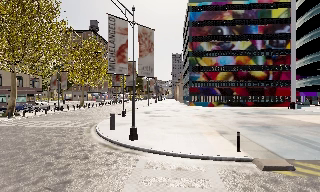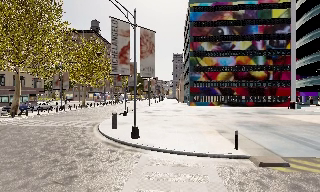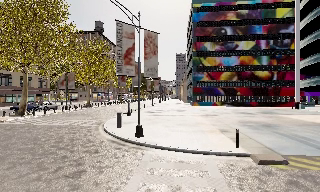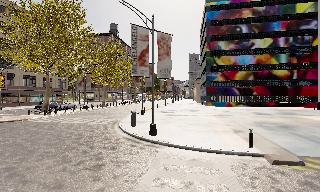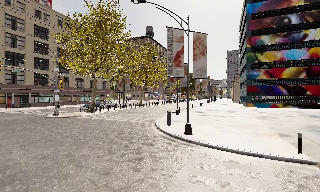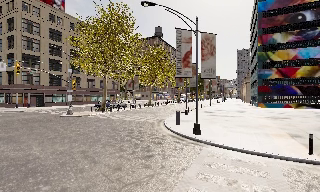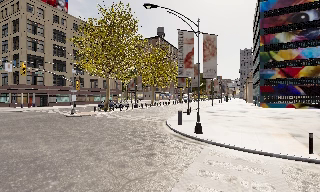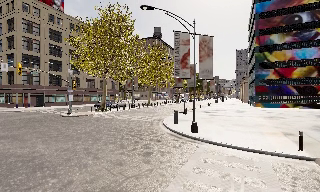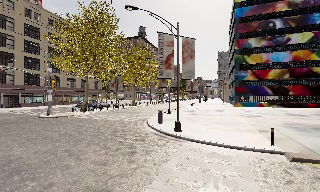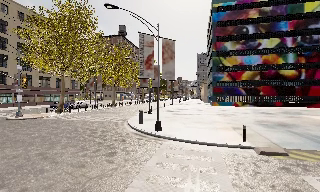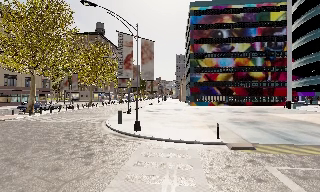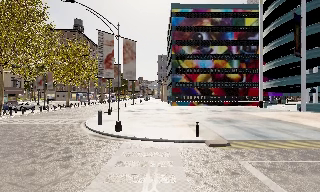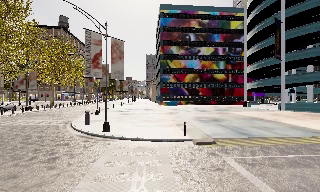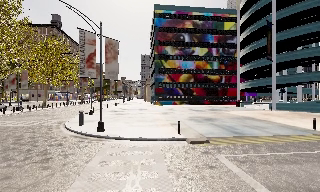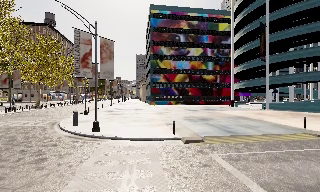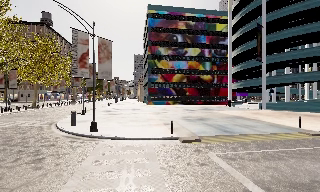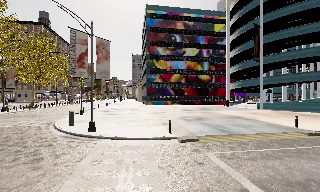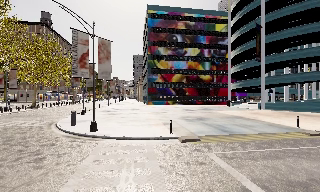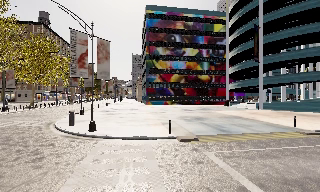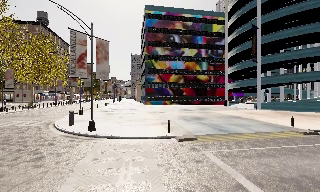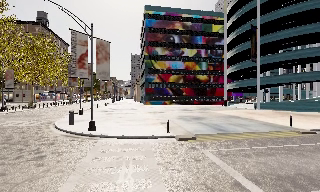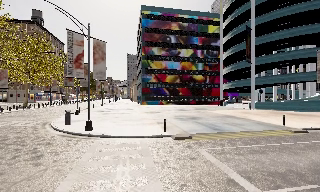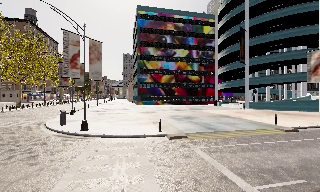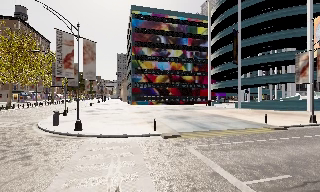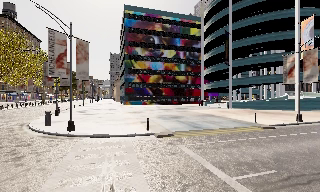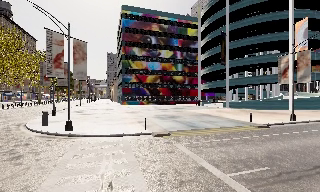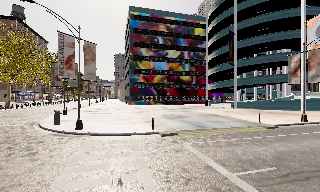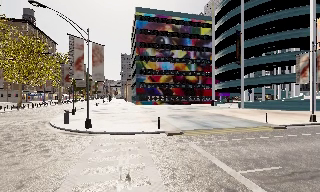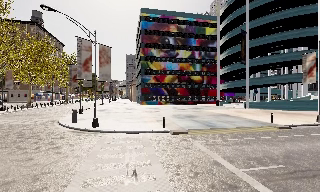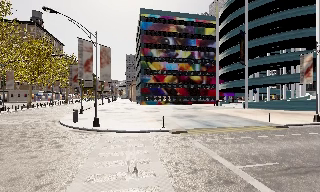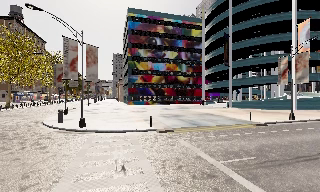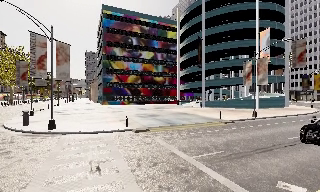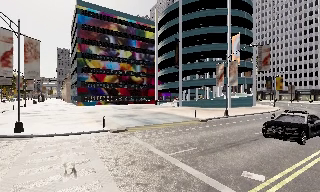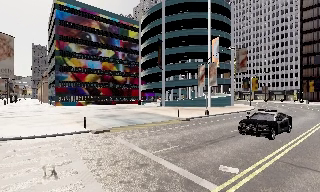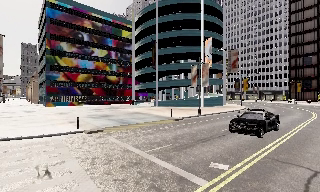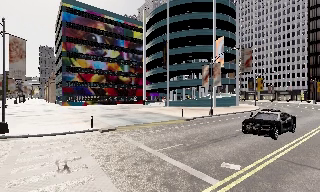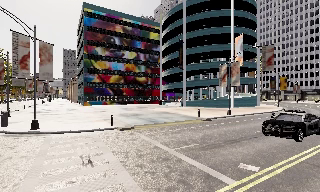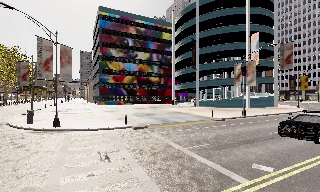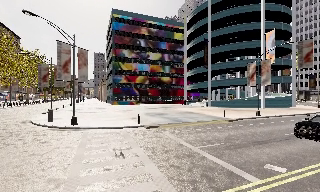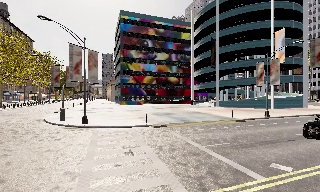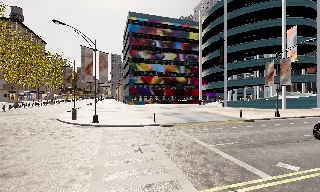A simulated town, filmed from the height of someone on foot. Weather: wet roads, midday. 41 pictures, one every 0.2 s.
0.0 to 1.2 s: The camera pans to its left, which is counterclockwise from overhead, by about 20 degrees. It travels backward, about 1.5 m, so what stands in front gets smaller.
1.2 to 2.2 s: The camera pans to its right, which is clockwise from overhead, by about 25 degrees. It travels backward, about 0.5 m, so what stands in front gets smaller.
2.2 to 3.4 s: The camera shifts only a little, or ends up much as it began.
3.4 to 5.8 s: The camera travels backward, about 2 m, so what stands in front gets smaller.
5.8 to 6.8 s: The scene slides to the left, as the camera pans about 30 degrees to its right. It travels backward, about 1 m, so what stands in front gets smaller.
6.8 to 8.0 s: The camera pans to its left, which is counterclockwise from overhead, by about 25 degrees. It travels backward, about 1.5 m, so what stands in front gets smaller.
The film runs backward here.
